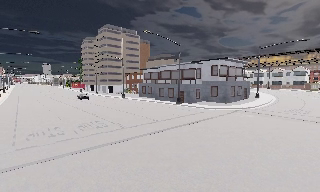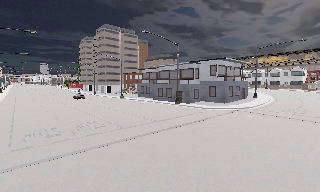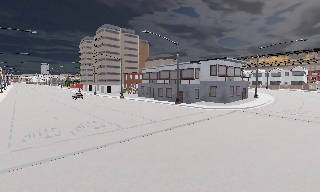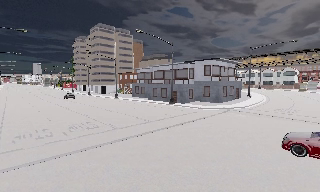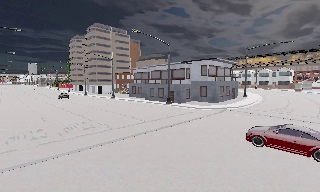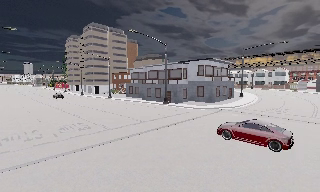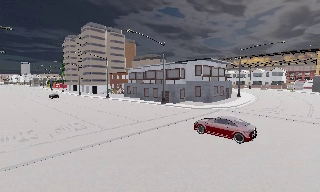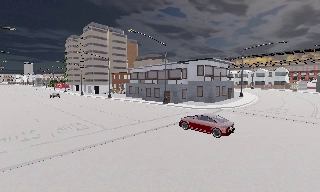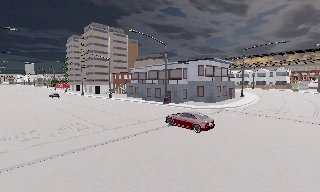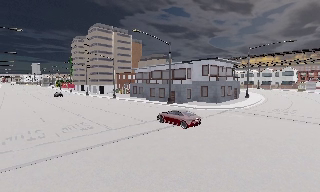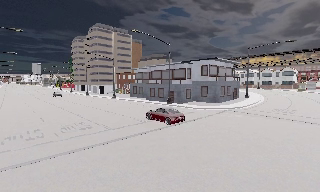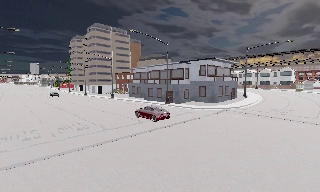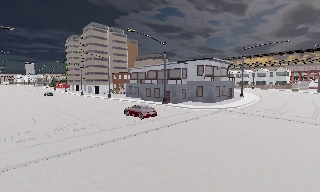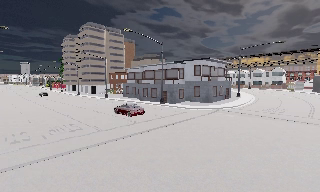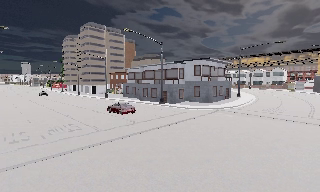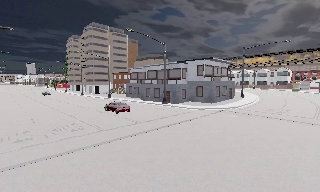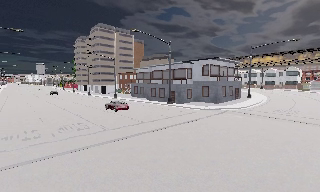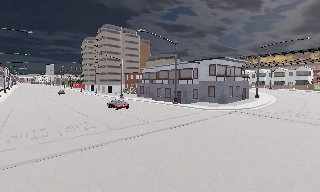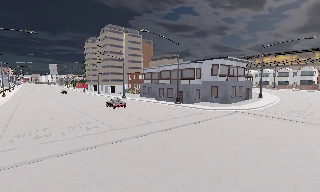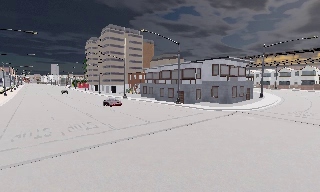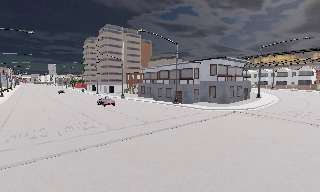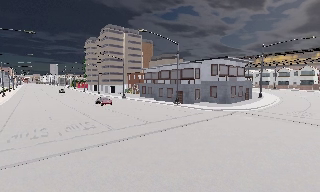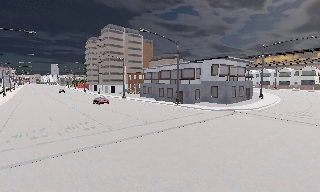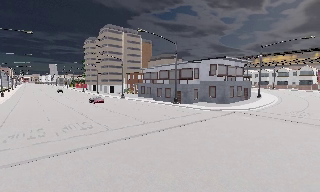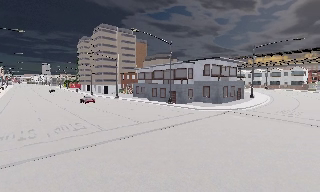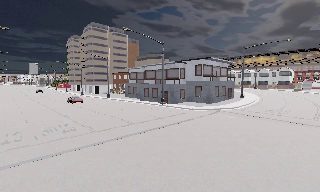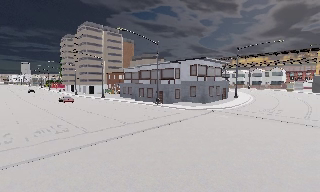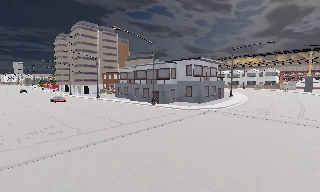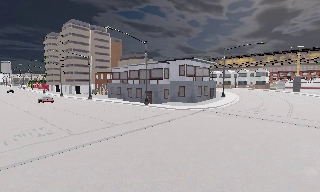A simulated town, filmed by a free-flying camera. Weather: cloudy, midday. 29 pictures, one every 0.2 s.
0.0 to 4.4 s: The camera travels to its right and forward, about 1.5 m, so close, fixed things drift to the left.
4.4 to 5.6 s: The scene slides to the left, as the camera pans about 10 degrees to its right.
The film runs forward here.
